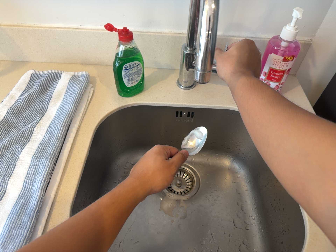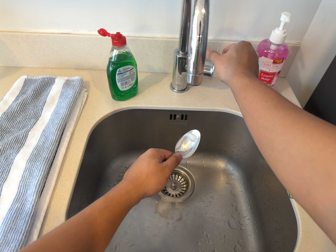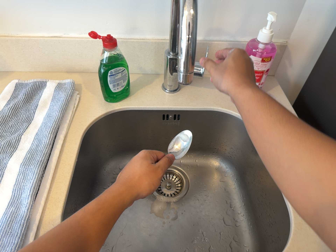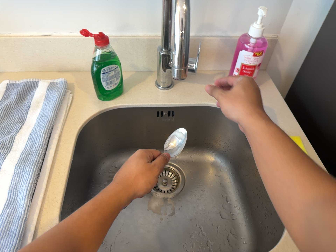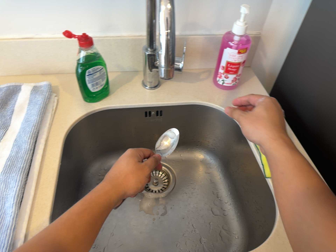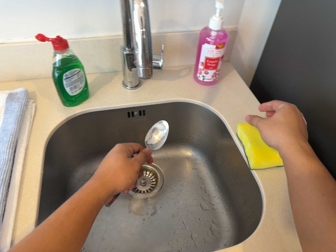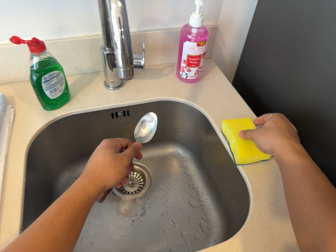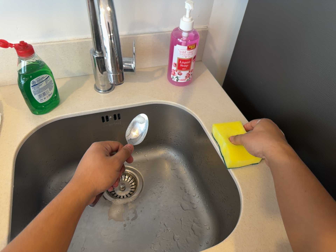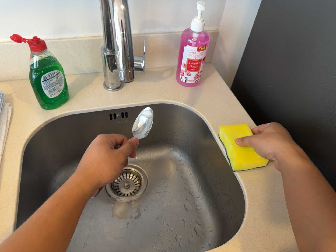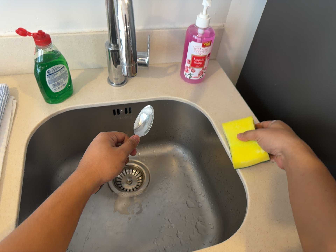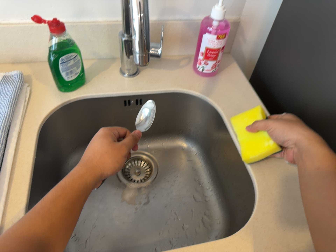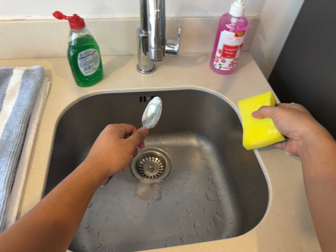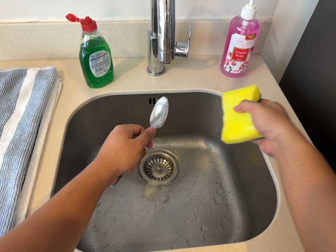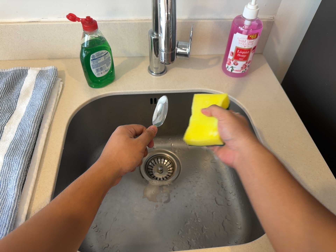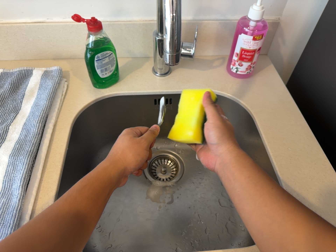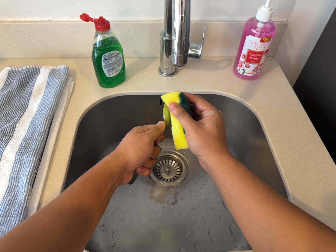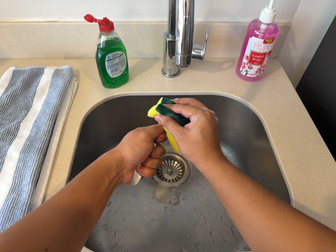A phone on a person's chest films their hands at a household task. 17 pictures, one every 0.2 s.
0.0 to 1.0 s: The camera swings to its right by about 10 degrees, and the scene slides to the left. It rolls about its line of sight by about 10 degrees, and the scene rotates counterclockwise.
1.0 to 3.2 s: The camera shifts only a little, or ends up much as it began.
The film runs backward here.
